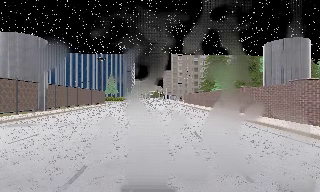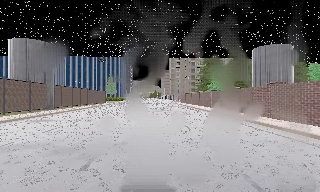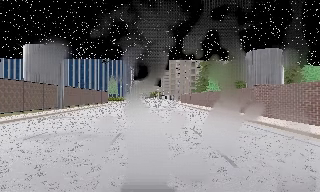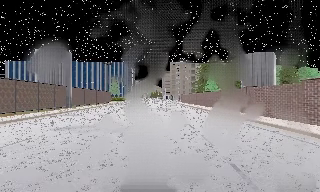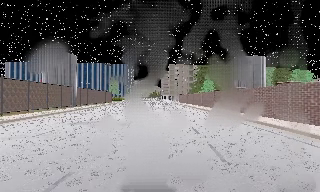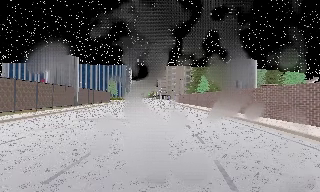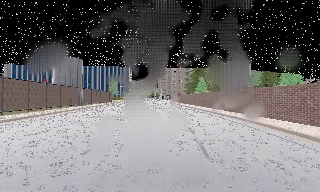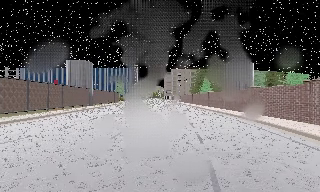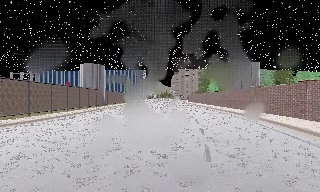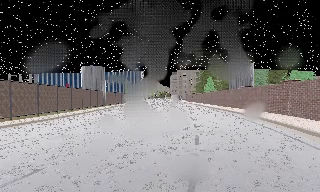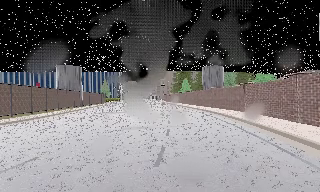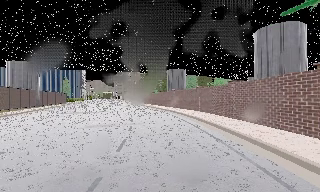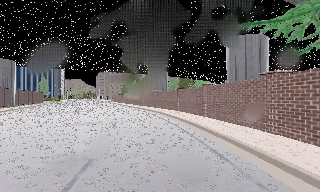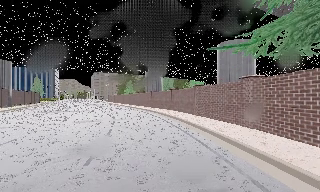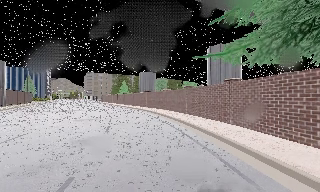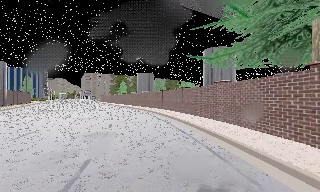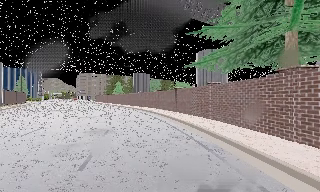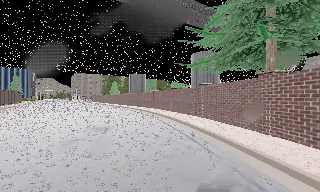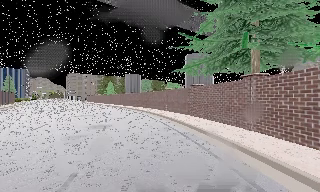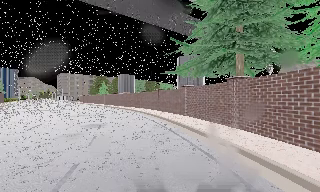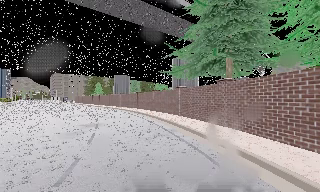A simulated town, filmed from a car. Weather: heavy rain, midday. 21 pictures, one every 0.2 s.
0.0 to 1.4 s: The camera travels backward, about 12 m, so what stands in front gets smaller.
1.4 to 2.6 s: The camera swings to its right by about 25 degrees, and the scene slides to the left. It travels backward, about 7 m, so what stands in front gets smaller.
2.6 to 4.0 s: The camera swings to its right by about 10 degrees, and the scene slides to the left. It travels backward, about 5 m, so what stands in front gets smaller. It loses speed.
The film runs backward here.
